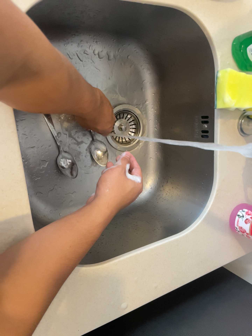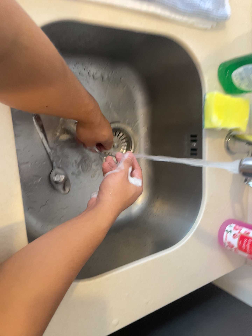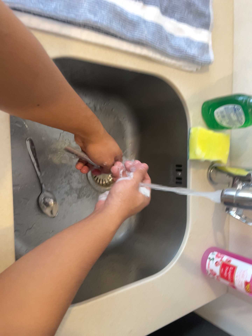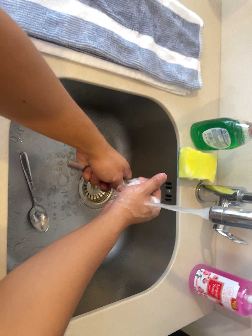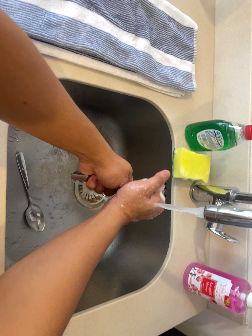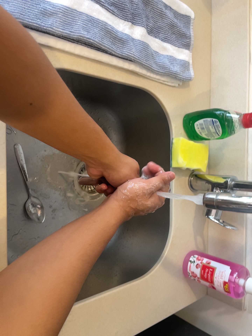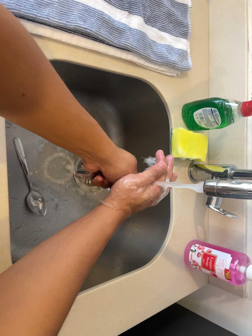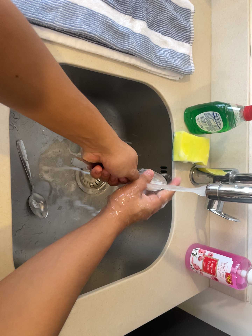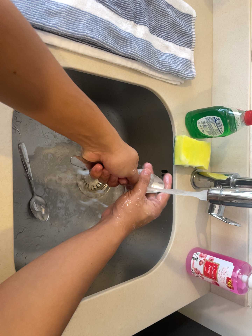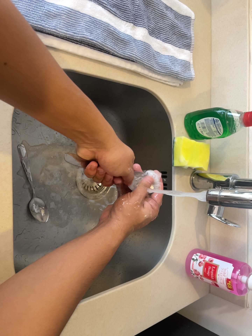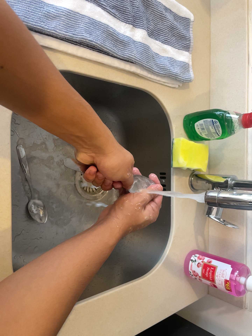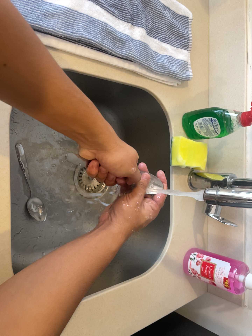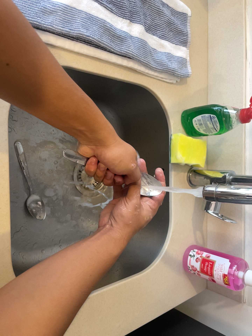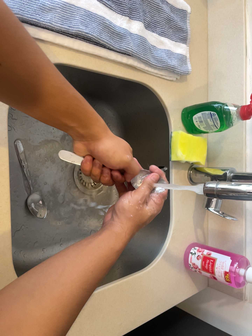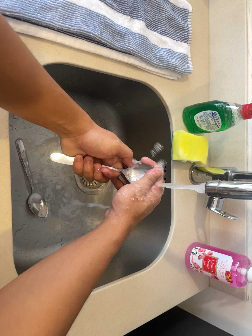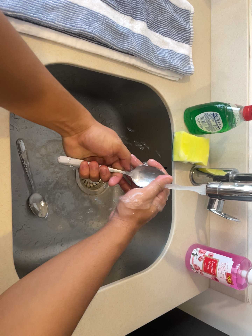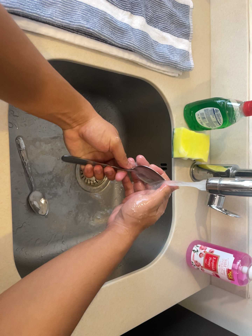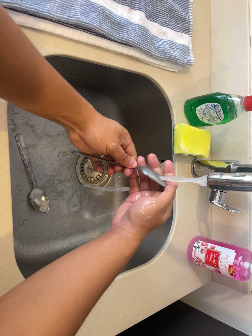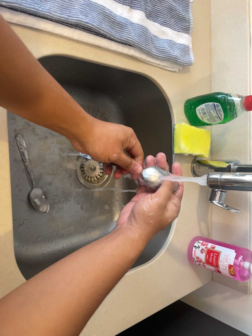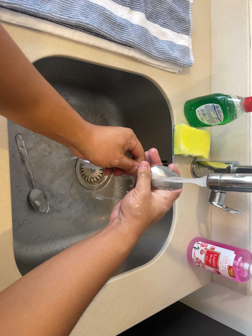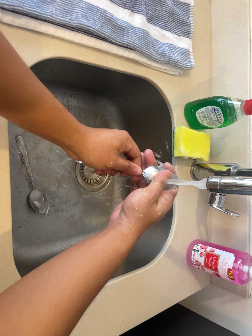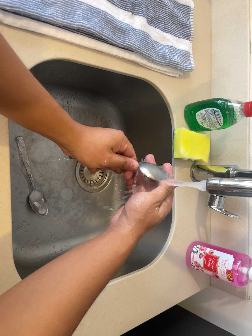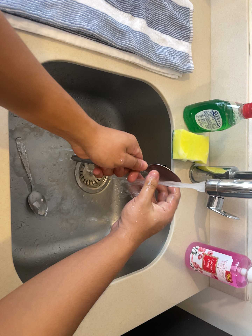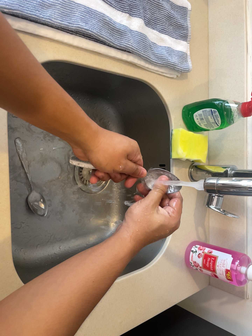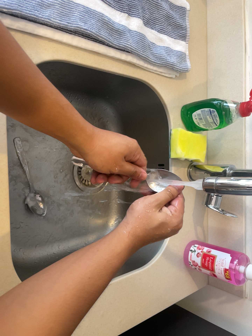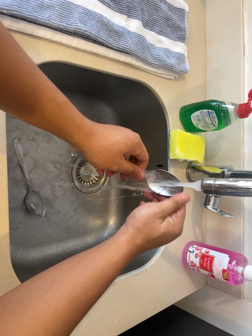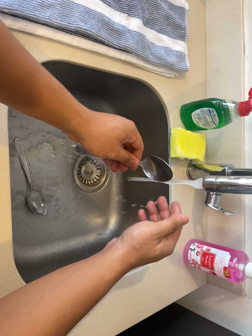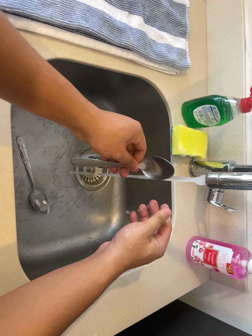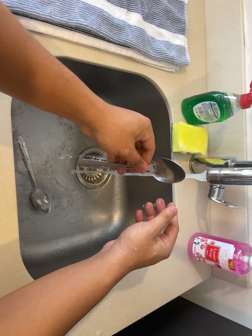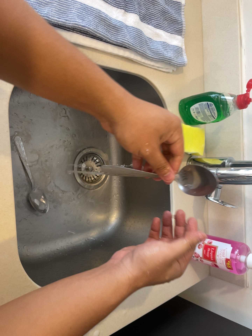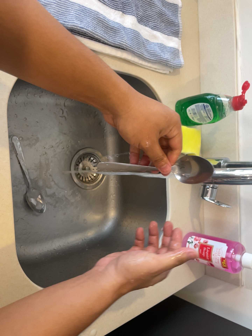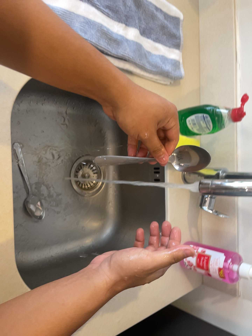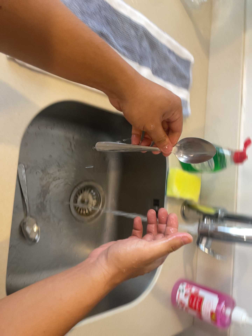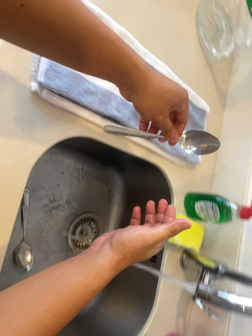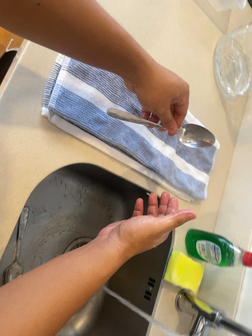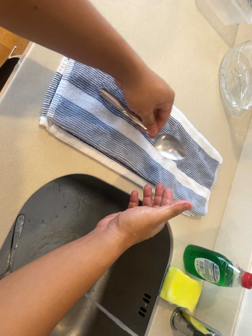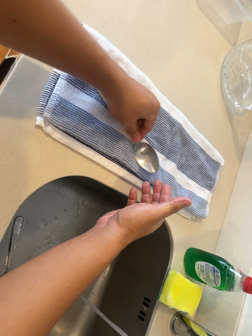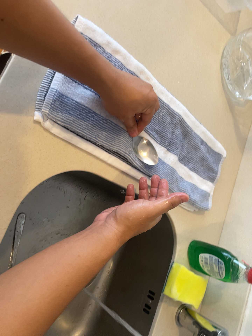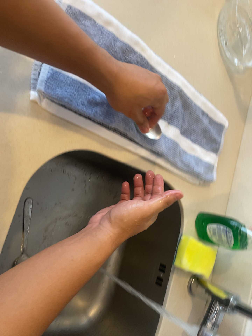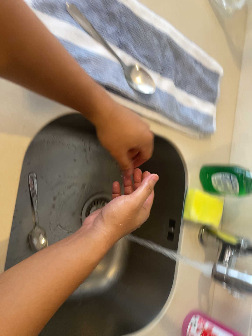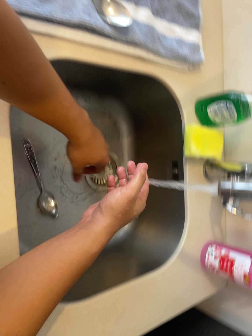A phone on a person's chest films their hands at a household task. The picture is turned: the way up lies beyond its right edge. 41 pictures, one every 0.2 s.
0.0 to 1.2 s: The scene slides to the left, as the camera pans about 10 degrees to its right. It travels backward, about 8 cm, so what stands in front gets smaller. Its aim tips toward the top of its view by about 10 degrees, and the scene shifts downward.
1.2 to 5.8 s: The camera shifts only a little, or ends up much as it began.
5.8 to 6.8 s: The camera travels toward the top of its view, about 7 cm, so close, fixed things drift downward. Its aim tips toward the top of its view by about 15 degrees, and the scene shifts downward. It rolls about its line of sight by about 20 degrees, and the scene rotates clockwise.
6.8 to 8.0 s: The camera travels toward the bottom of its view, about 9 cm, so close, fixed things drift upward. Its aim tips toward the bottom of its view by about 15 degrees, and the scene shifts upward. It rolls about its line of sight by about 20 degrees, and the scene rotates counterclockwise.
The film runs forward here.
